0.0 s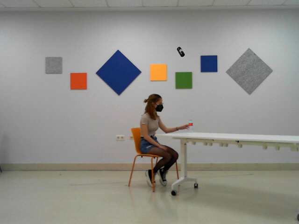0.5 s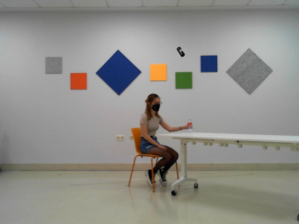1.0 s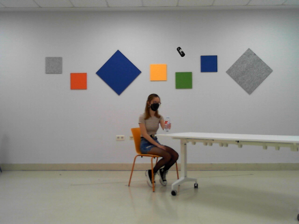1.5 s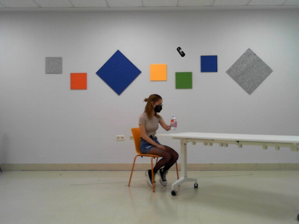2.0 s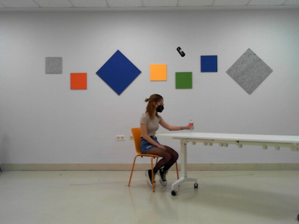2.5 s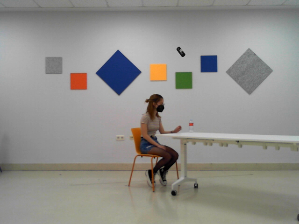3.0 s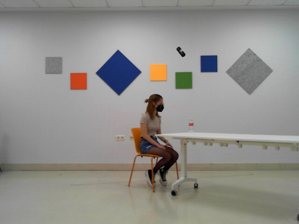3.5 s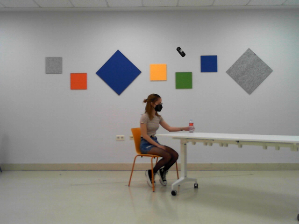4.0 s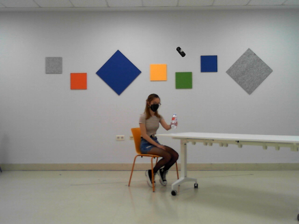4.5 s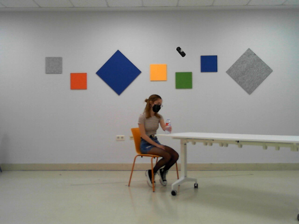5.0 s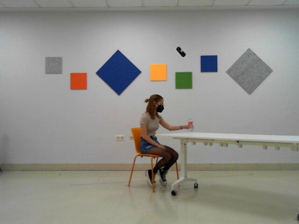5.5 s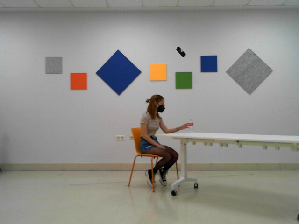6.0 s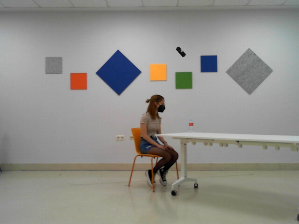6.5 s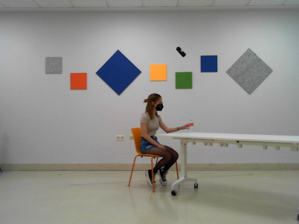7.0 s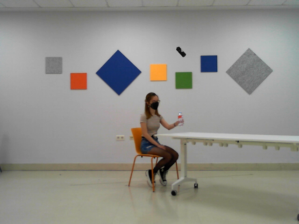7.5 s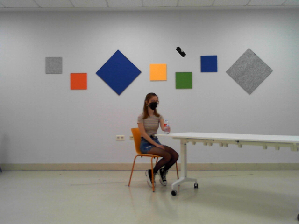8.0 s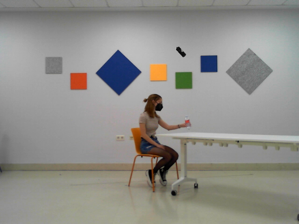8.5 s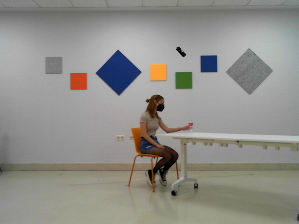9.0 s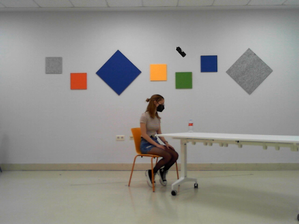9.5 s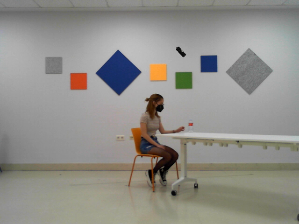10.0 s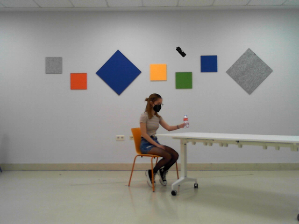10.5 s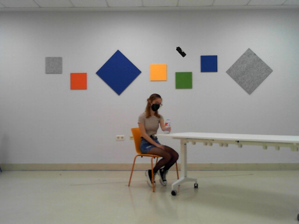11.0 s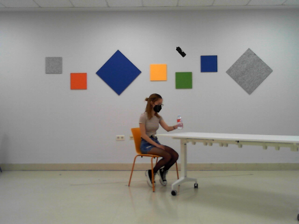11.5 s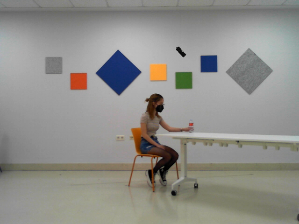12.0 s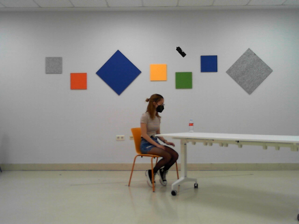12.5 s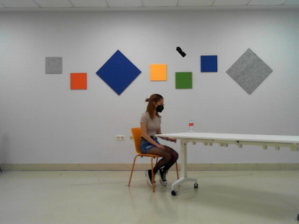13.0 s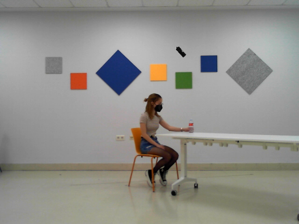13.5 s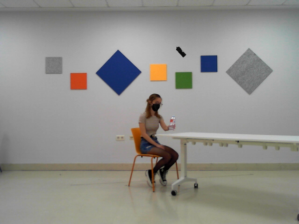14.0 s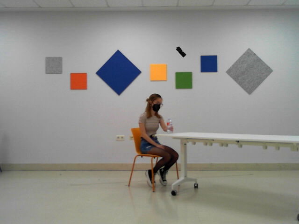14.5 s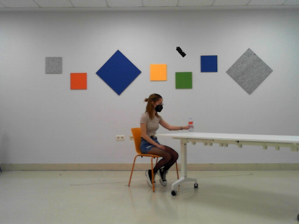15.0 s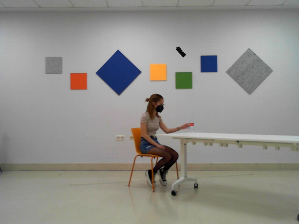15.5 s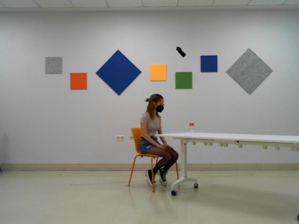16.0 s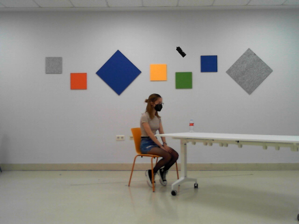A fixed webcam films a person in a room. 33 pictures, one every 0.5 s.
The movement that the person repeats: Move a bottle from side to side, left hand.
